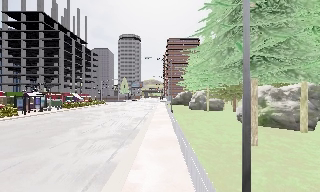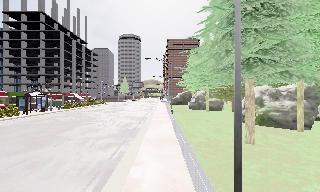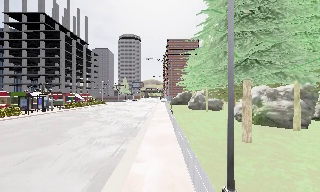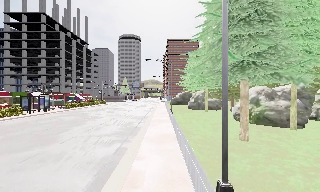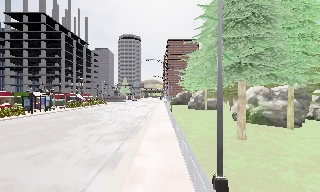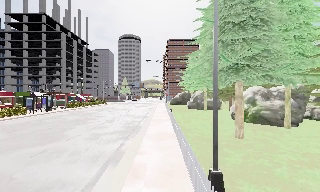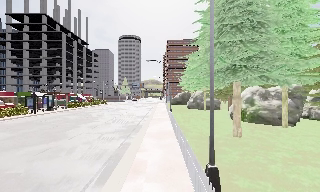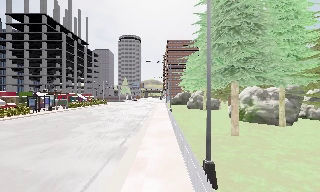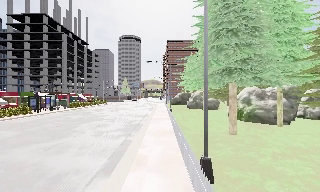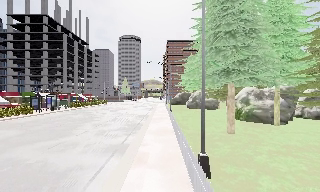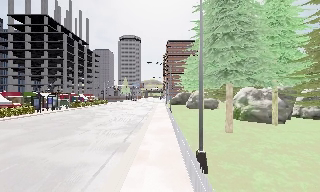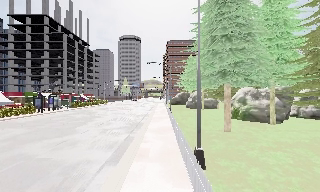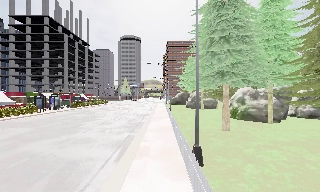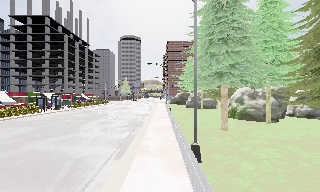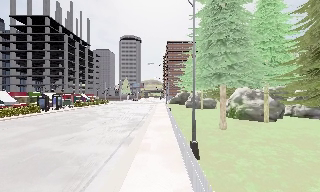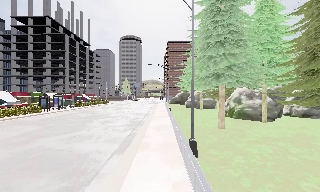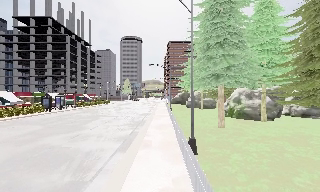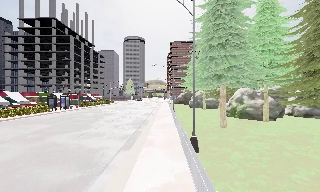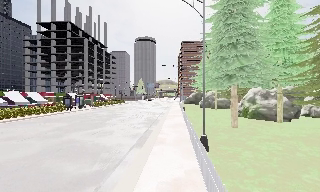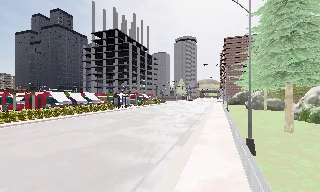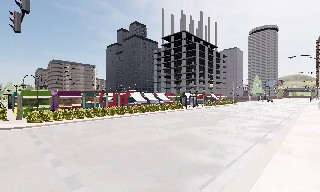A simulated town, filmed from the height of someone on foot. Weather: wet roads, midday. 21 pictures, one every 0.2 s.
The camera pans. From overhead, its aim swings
counterclockwise.
The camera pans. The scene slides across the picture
to the right.
0.0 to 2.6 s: The camera travels backward, about 3.5 m, so what stands in front gets smaller.
2.6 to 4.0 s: The camera pans to its left, which is counterclockwise from overhead, by about 45 degrees. It travels backward, about 2 m.
The film runs backward here.
